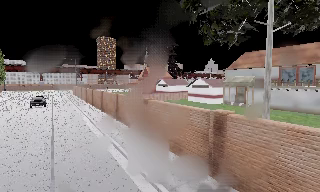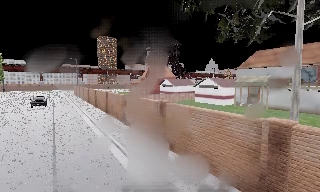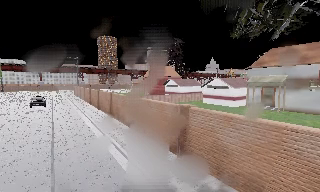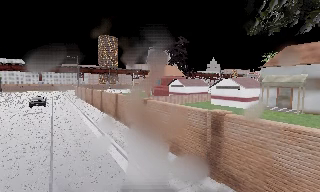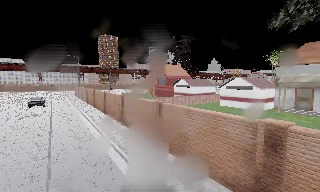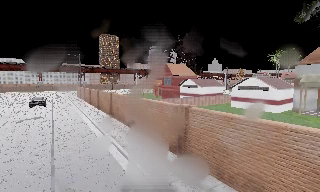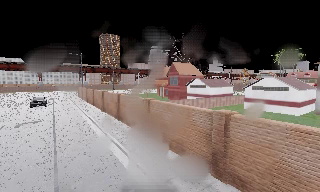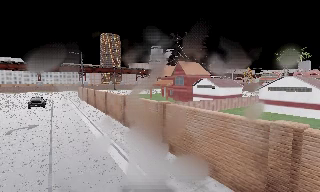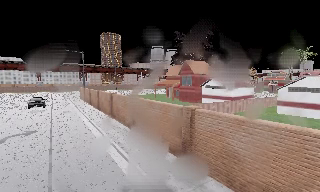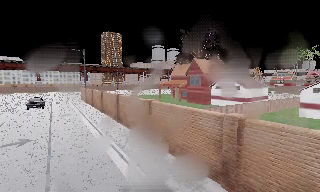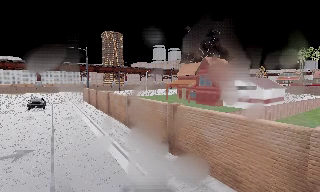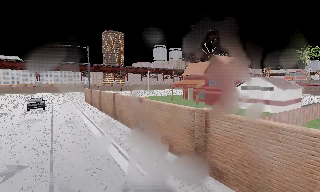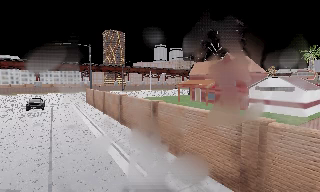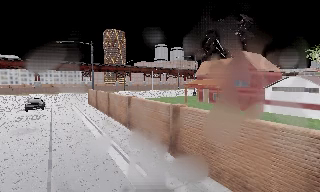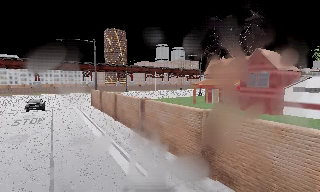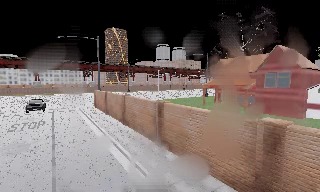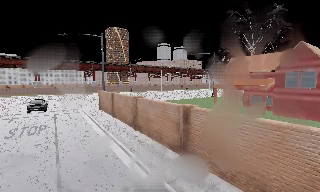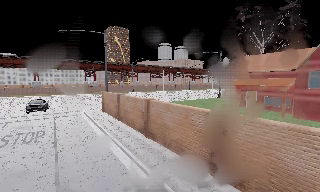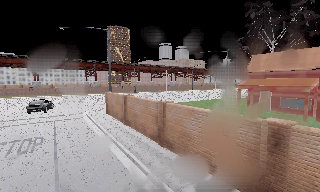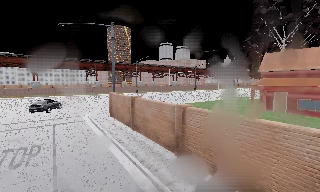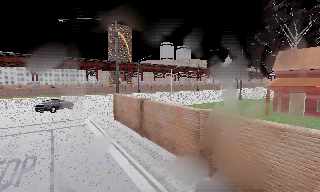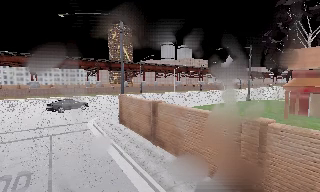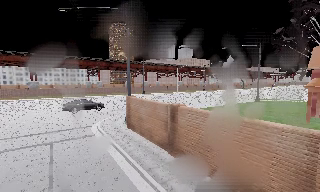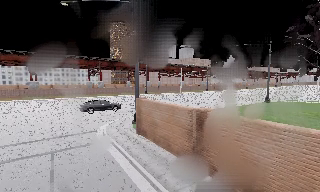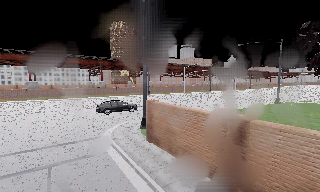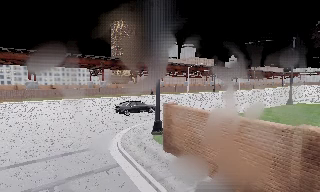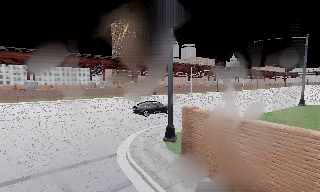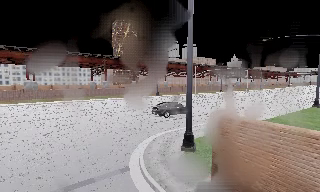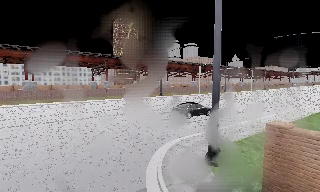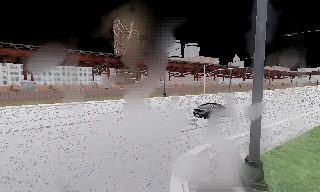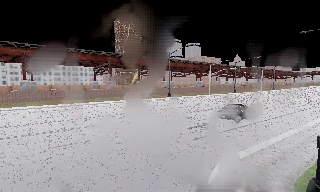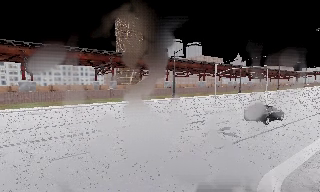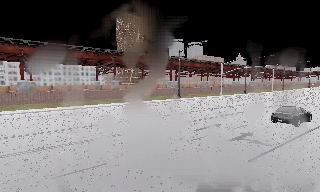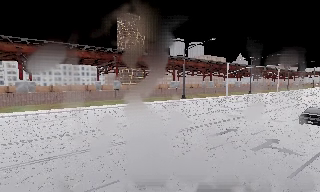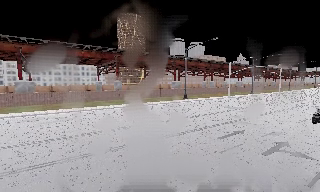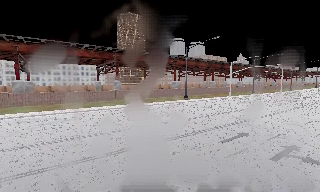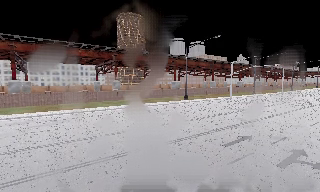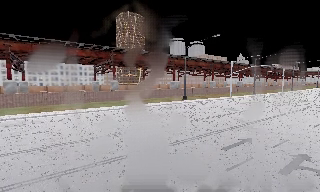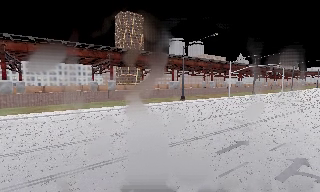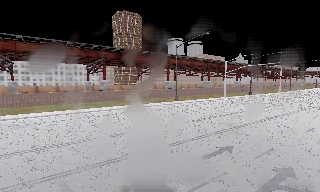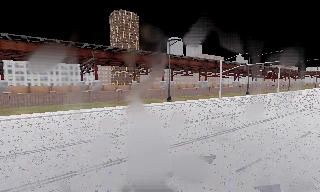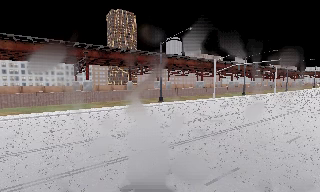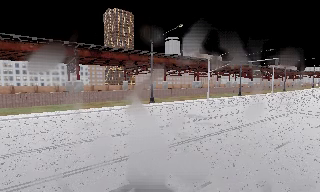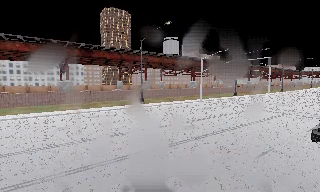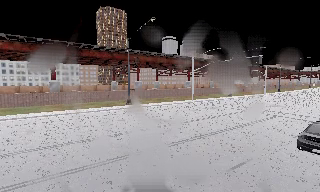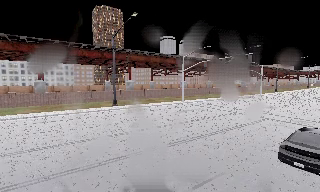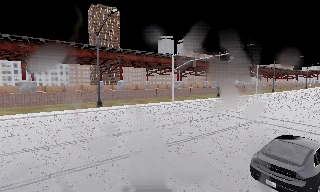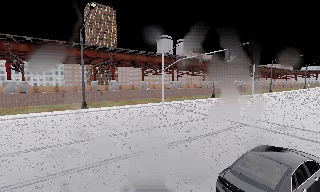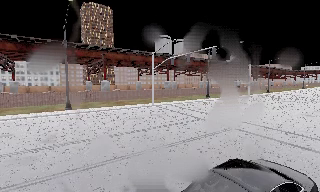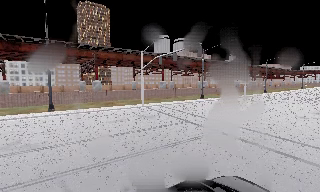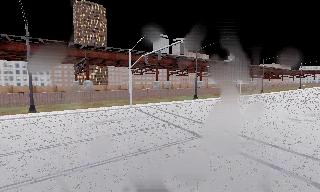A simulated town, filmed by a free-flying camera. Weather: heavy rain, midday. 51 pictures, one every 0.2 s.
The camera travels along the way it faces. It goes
forward.
0.0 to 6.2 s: The camera travels forward and to its left, about 55 m, so what stands in front looms larger.
6.2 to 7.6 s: The camera travels forward, about 5 m, so what stands in front looms larger. It loses speed.
7.6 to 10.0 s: The camera travels to its right and forward, about 25 m, so close, fixed things drift to the left.
The film runs forward here.
